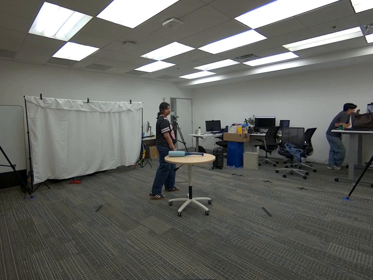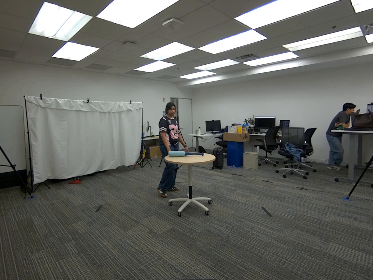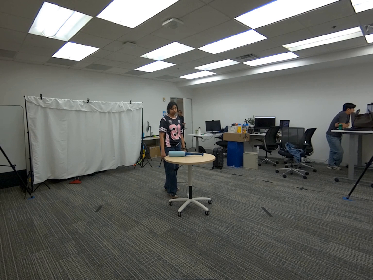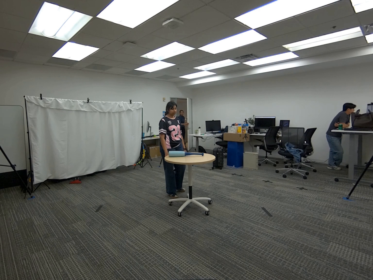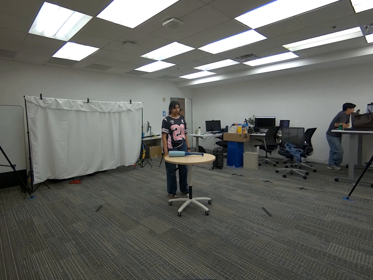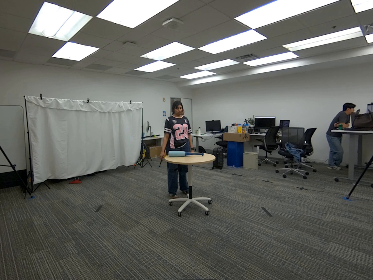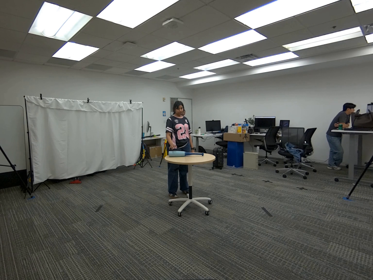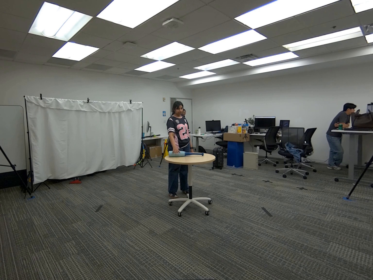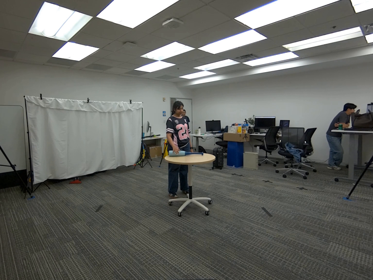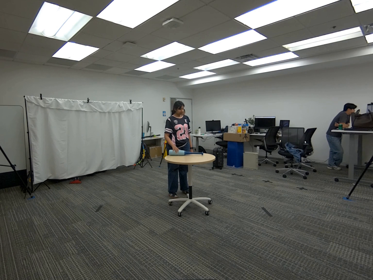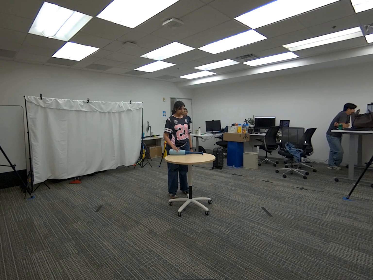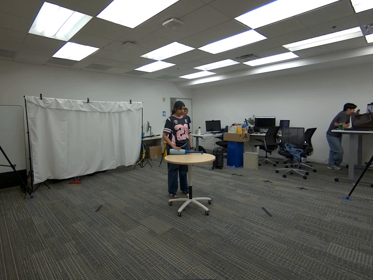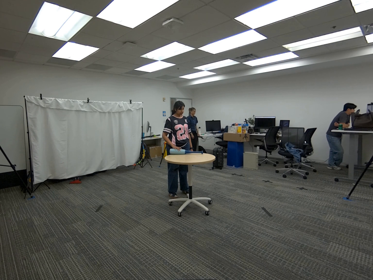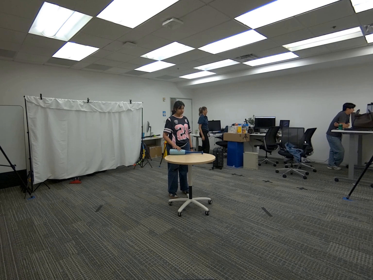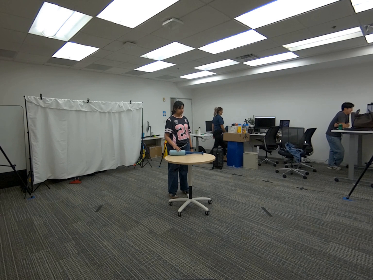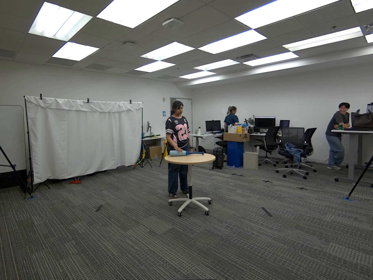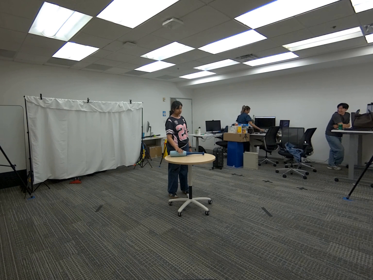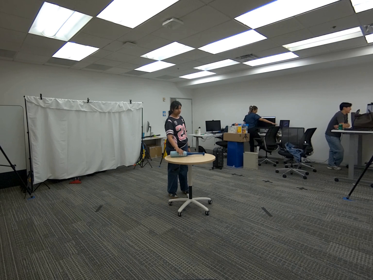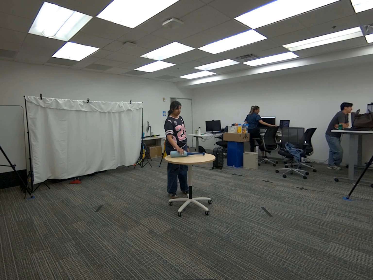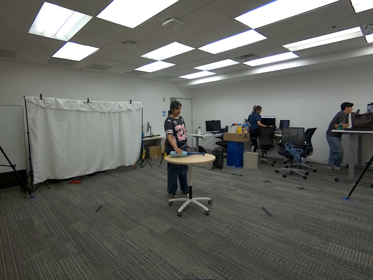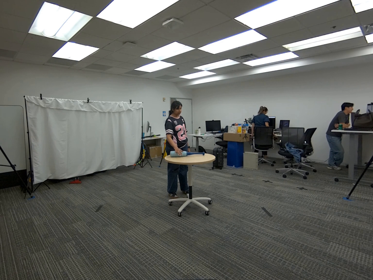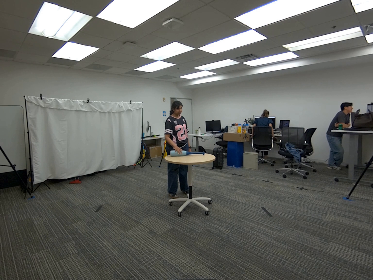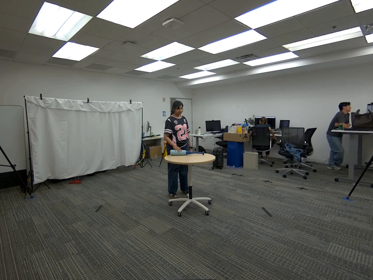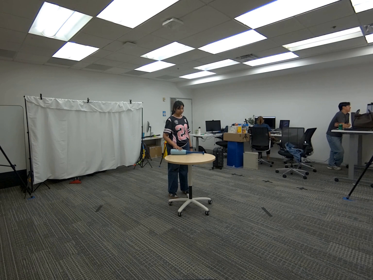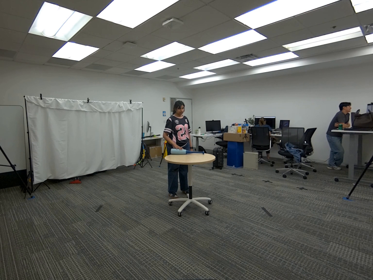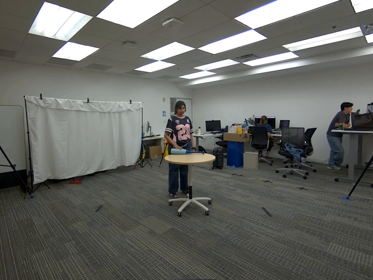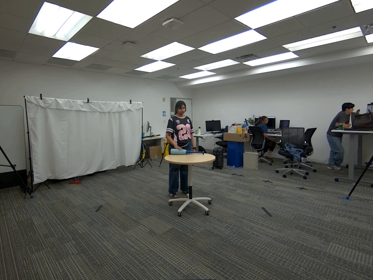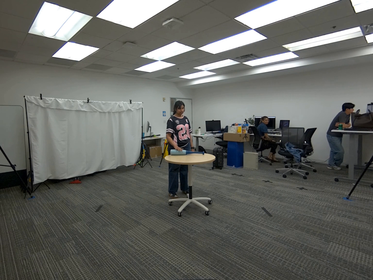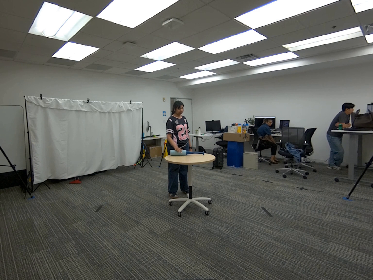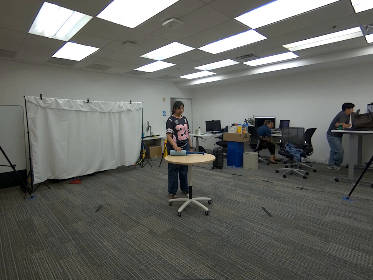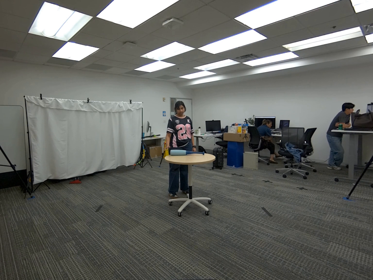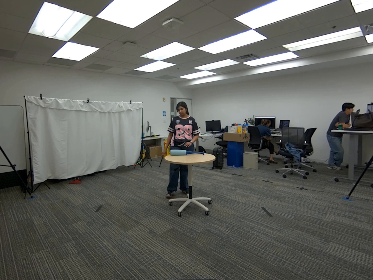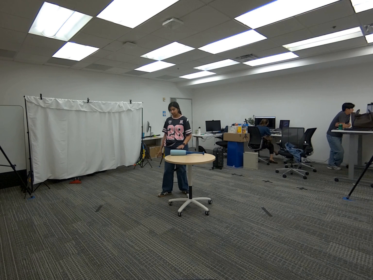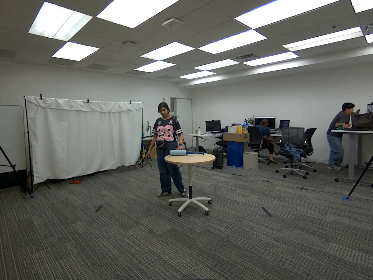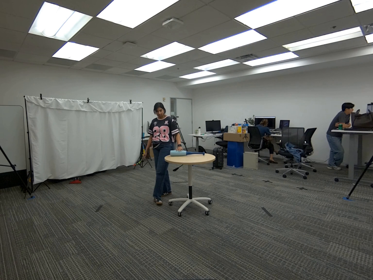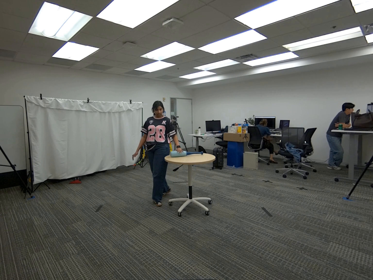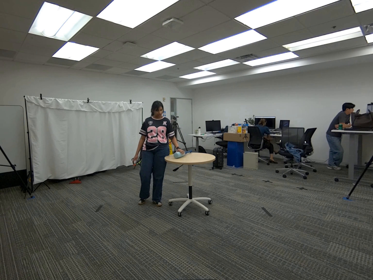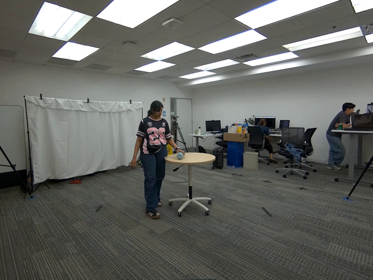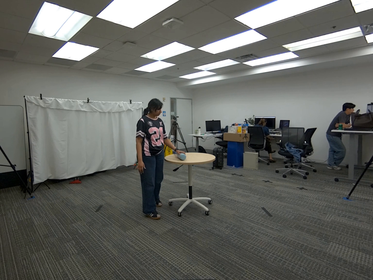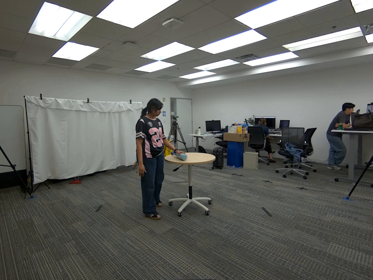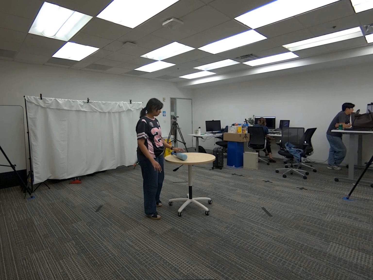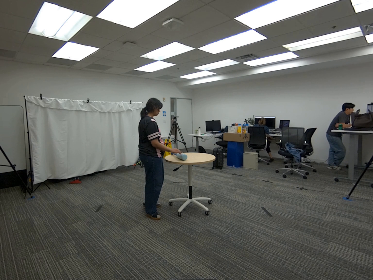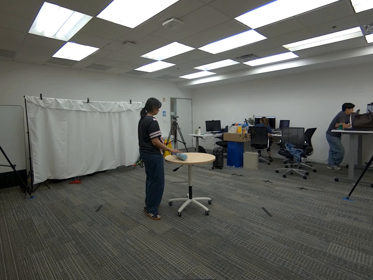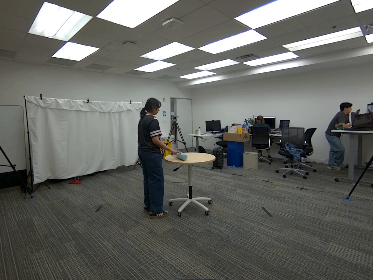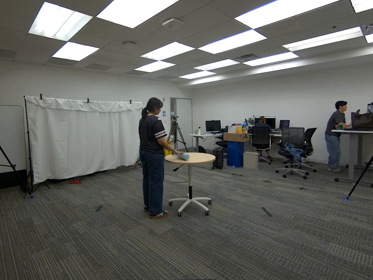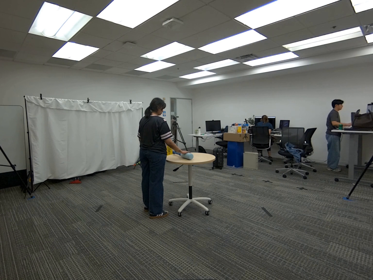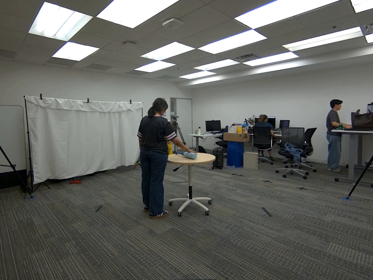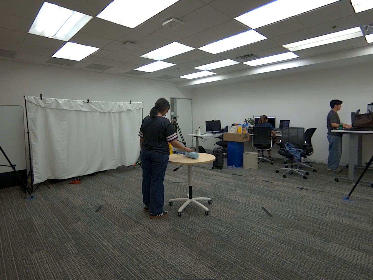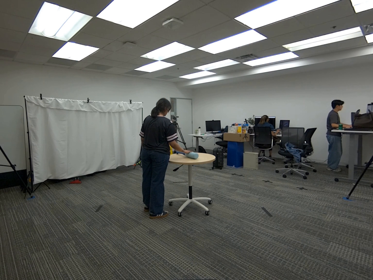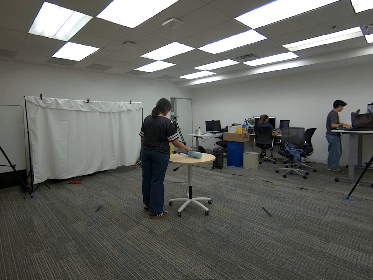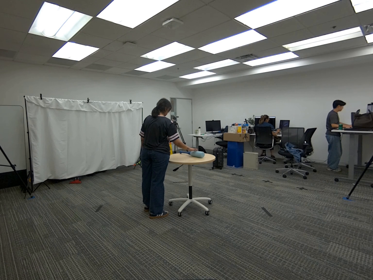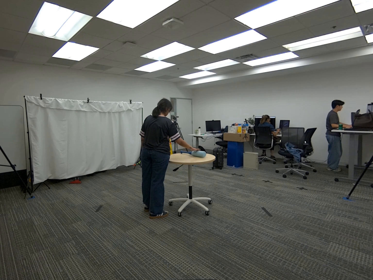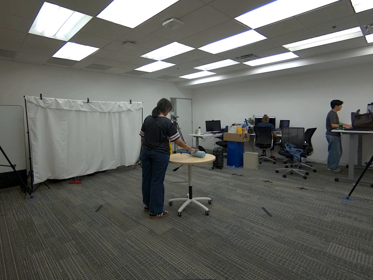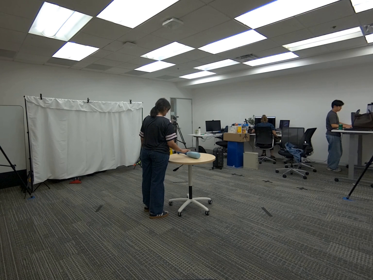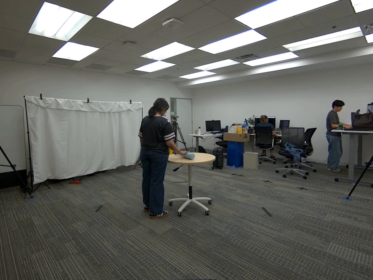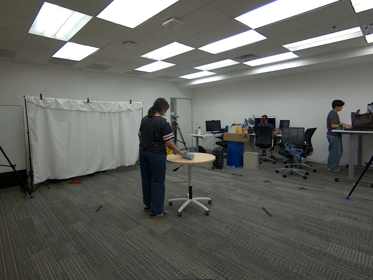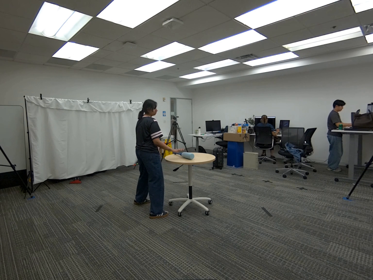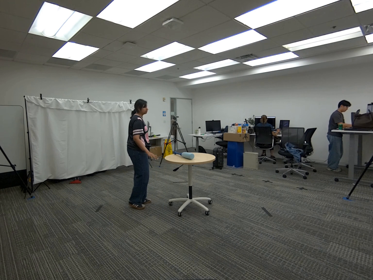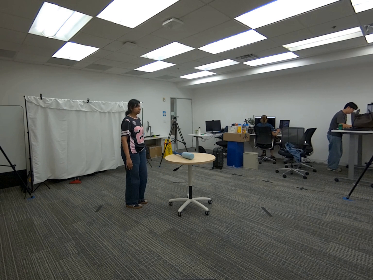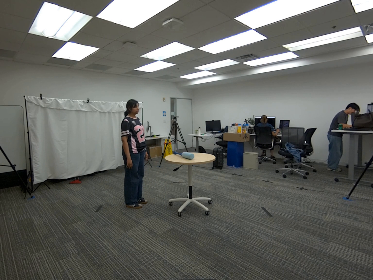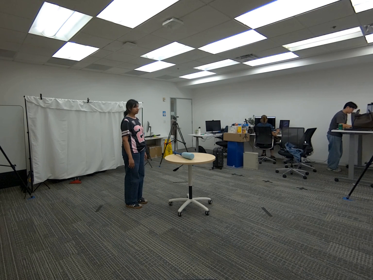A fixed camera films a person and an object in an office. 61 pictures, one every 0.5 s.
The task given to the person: Walk over to the baseball bat on the round table and proceed to roll the baseball bat on the table making sure it does not fall of the table.
